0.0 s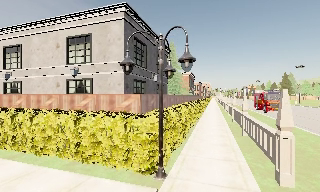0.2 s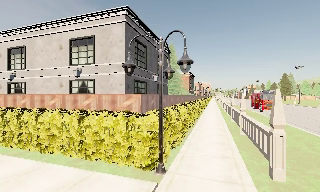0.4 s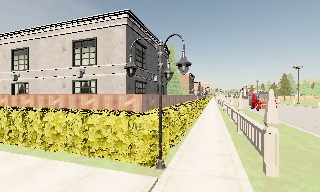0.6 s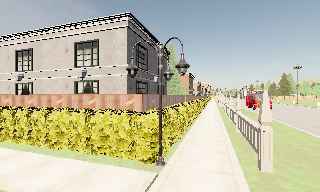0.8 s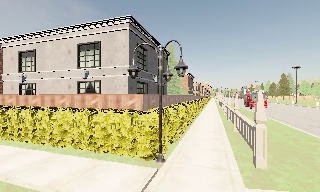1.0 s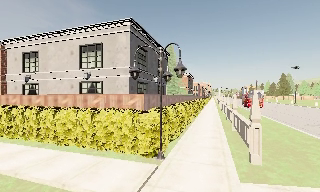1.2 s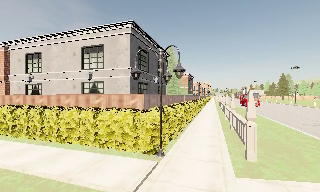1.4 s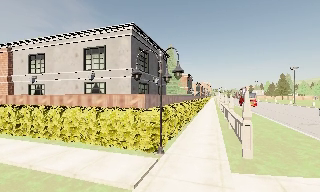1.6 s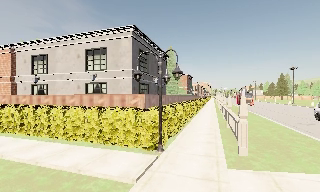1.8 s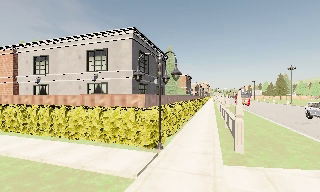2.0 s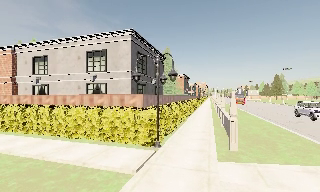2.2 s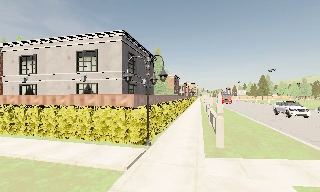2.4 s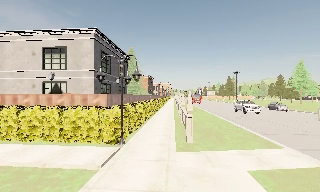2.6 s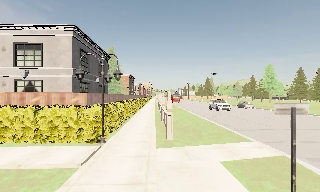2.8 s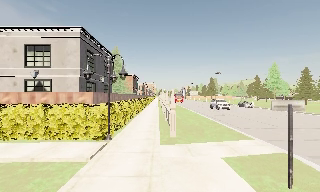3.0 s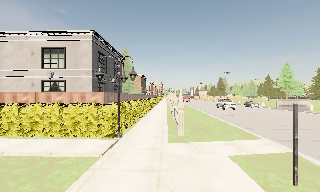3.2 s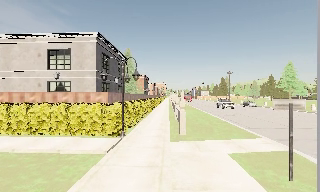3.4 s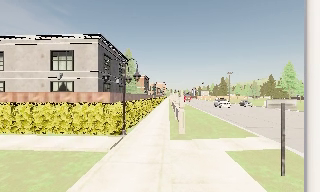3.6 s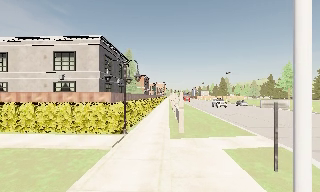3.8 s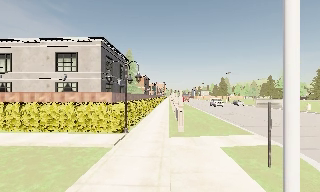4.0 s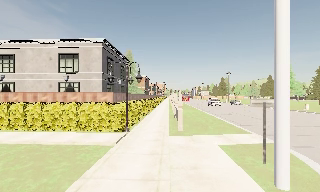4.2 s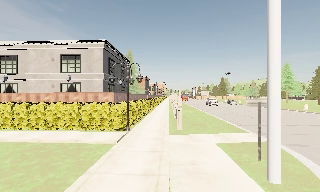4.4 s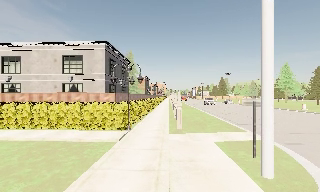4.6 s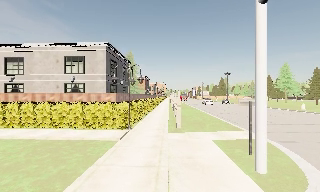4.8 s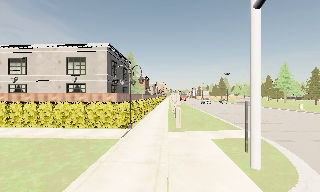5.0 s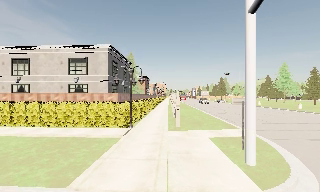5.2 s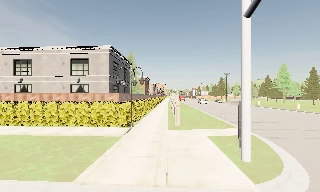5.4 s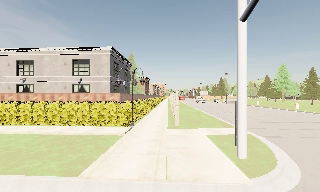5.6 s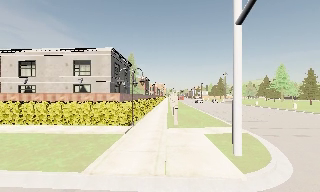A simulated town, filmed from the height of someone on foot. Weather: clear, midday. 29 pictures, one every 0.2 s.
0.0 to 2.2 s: The camera travels backward, about 3 m, so what stands in front gets smaller.
2.2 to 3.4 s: The camera pans to its right, which is clockwise from overhead, by about 10 degrees. It travels backward, about 1.5 m, so what stands in front gets smaller.
3.4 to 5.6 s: The camera travels backward, about 3 m, so what stands in front gets smaller.
The film runs backward here.
